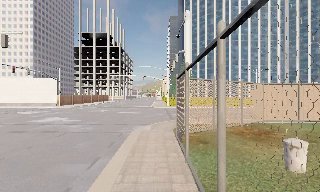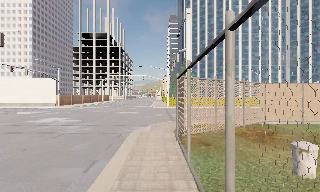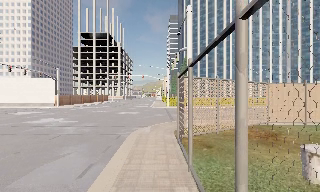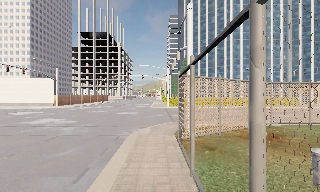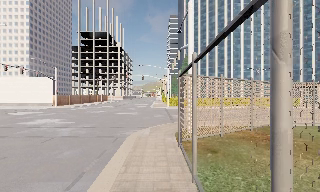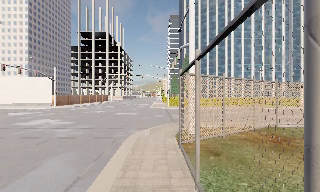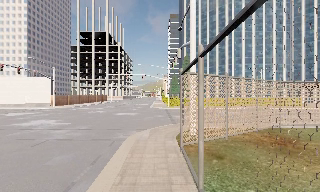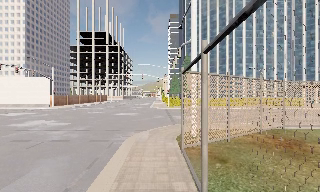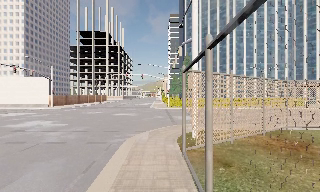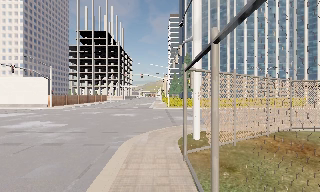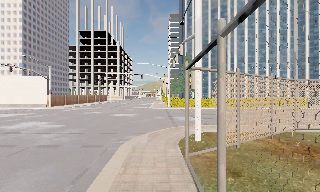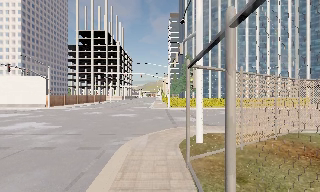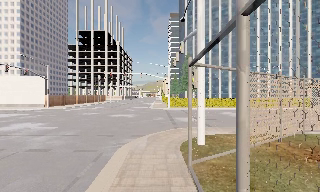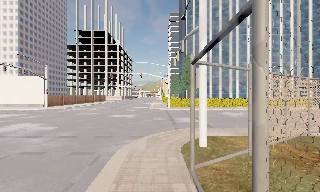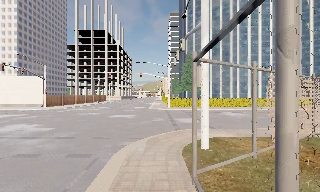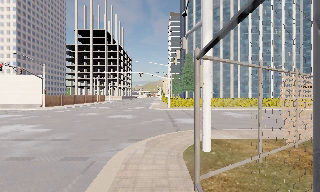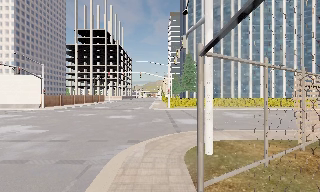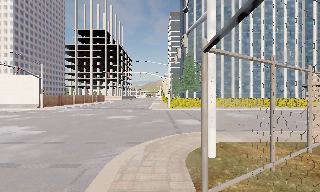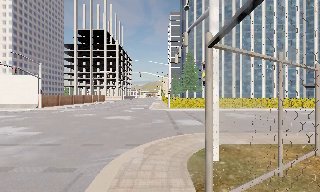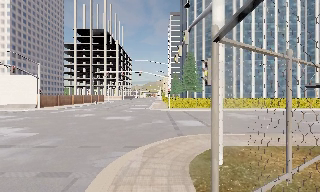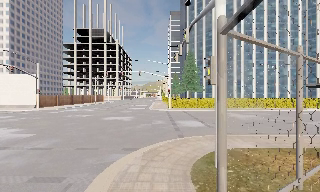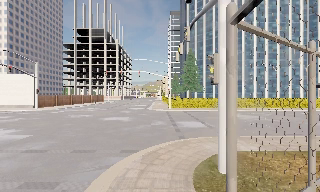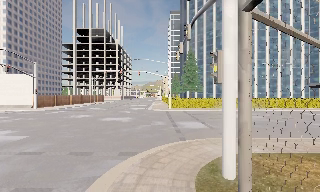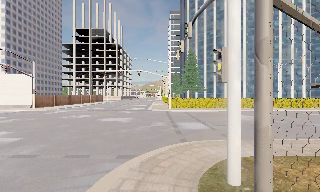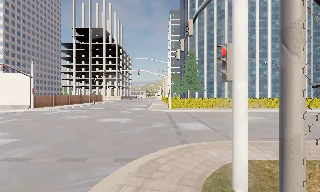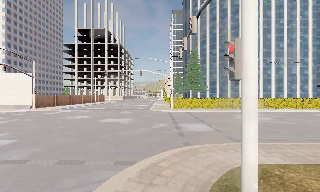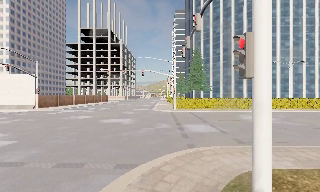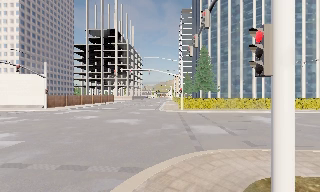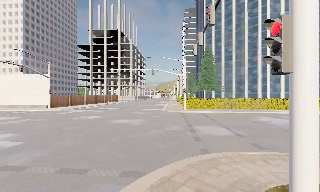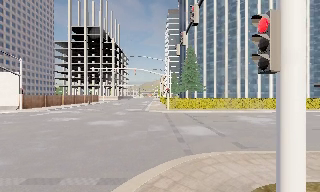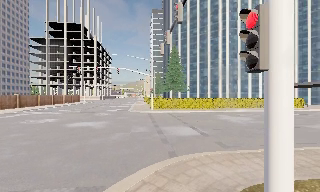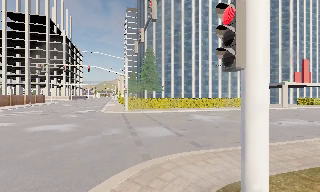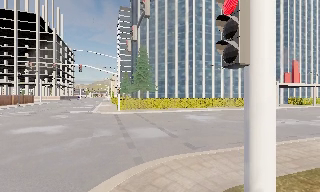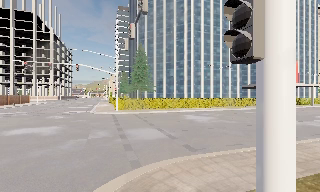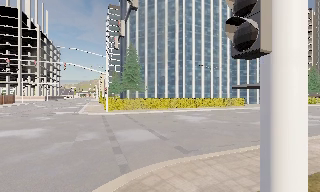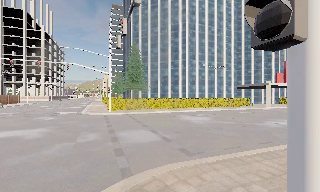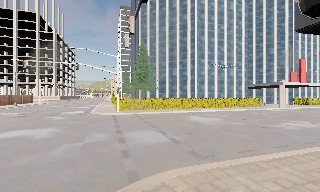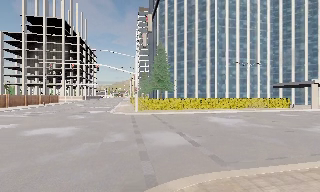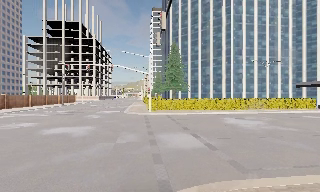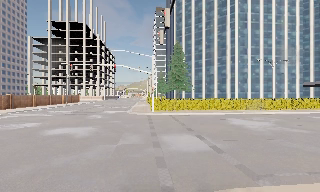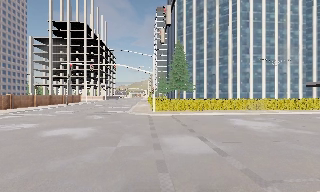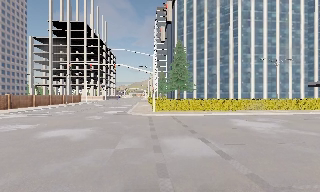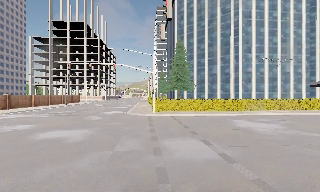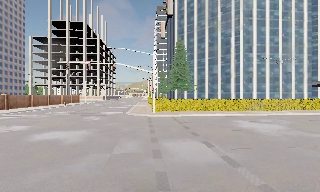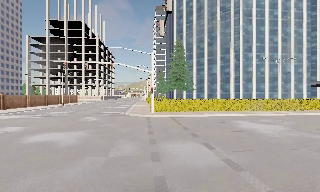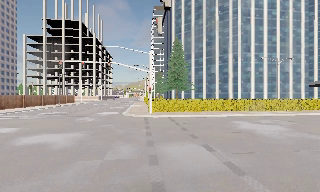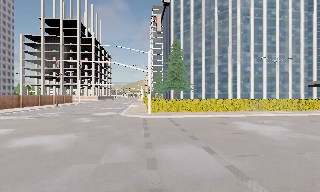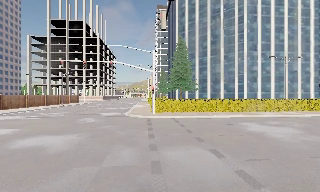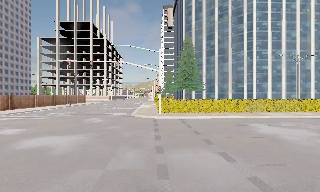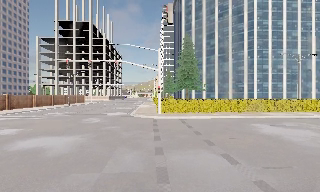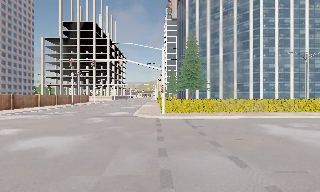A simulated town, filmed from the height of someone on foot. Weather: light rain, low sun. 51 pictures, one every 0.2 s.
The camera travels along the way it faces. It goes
forward.
0.0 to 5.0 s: The camera travels forward, about 7 m, so what stands in front looms larger.
5.0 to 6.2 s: The camera pans to its right, which is clockwise from overhead, by about 15 degrees. It travels forward, about 1.5 m, so what stands in front looms larger.
6.2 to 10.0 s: The camera swings to its left by about 15 degrees, and the scene slides to the right. It travels forward, about 5 m, so what stands in front looms larger.
The film runs forward here.
